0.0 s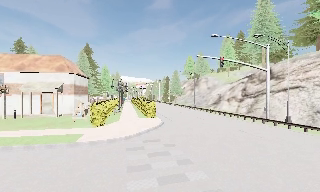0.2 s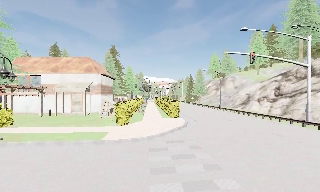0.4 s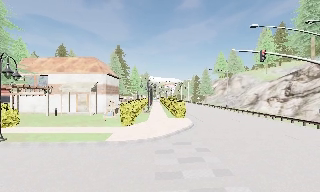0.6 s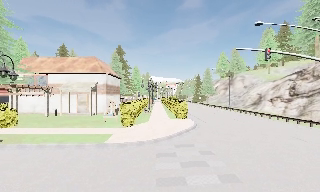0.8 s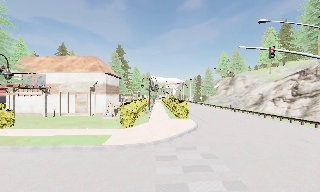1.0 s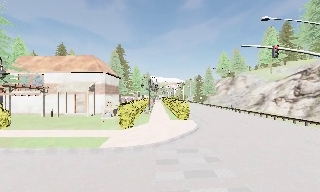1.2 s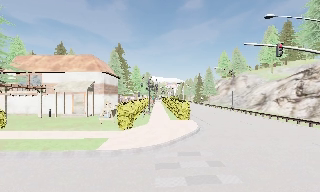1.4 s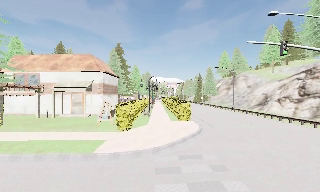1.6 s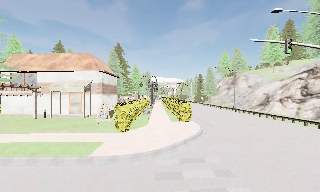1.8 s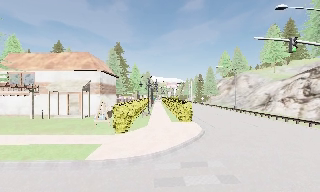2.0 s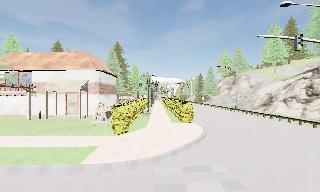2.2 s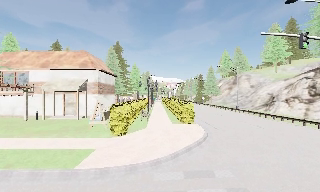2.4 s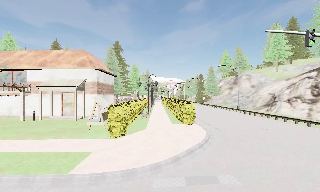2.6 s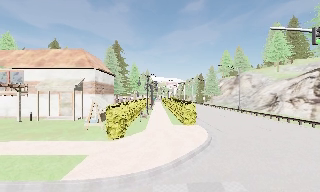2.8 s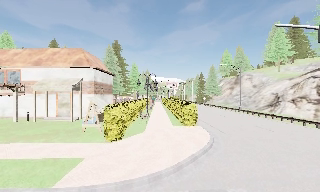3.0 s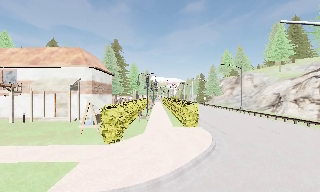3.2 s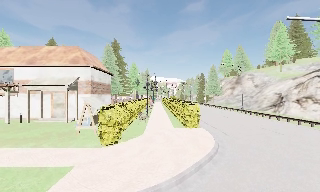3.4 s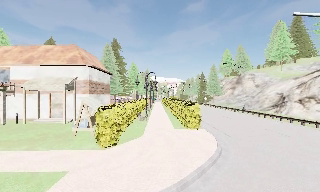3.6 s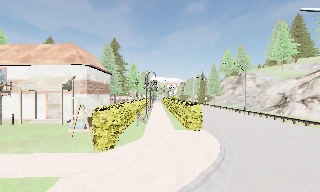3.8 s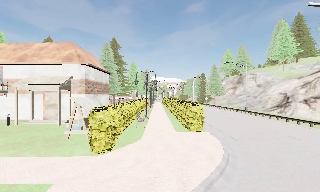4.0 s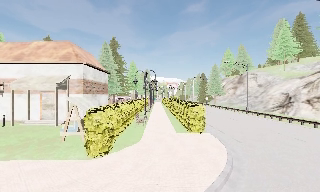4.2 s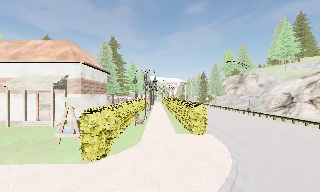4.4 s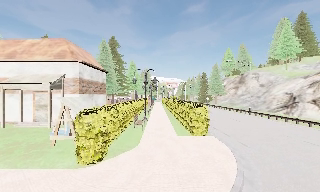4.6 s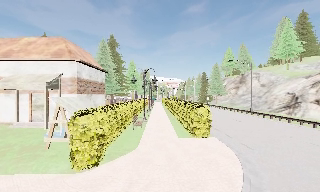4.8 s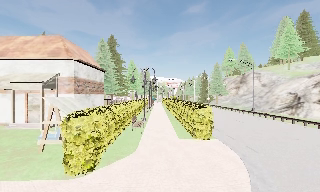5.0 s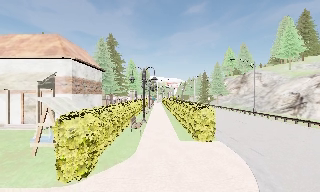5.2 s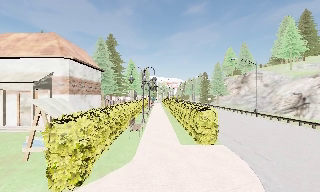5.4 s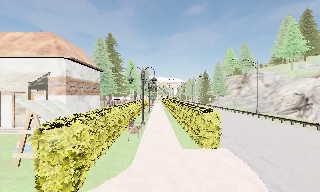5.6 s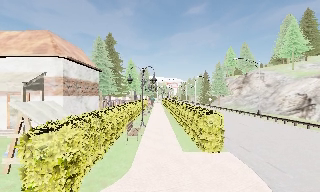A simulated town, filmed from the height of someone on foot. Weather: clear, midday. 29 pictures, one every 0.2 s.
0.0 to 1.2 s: The camera pans to its left, which is counterclockwise from overhead, by about 10 degrees. It travels forward, about 2 m, so what stands in front looms larger.
1.2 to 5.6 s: The camera travels forward, about 8 m, so what stands in front looms larger.
The film runs forward here.
